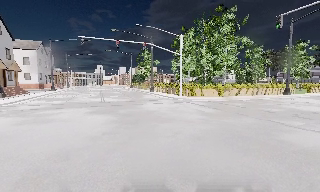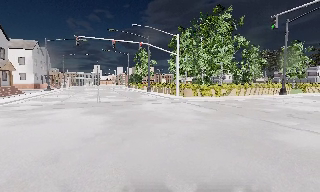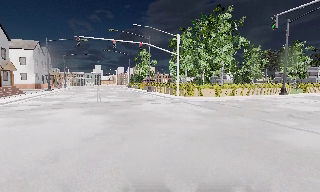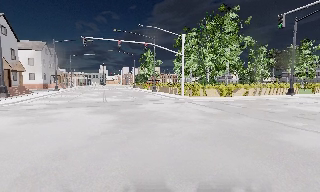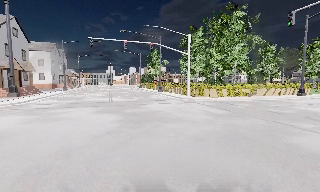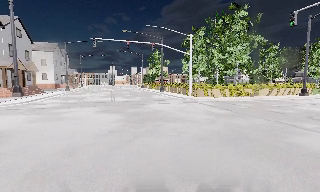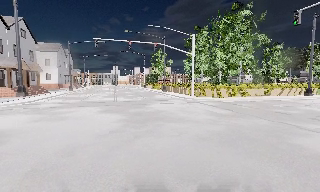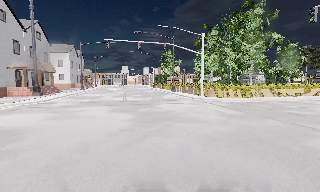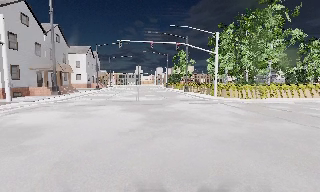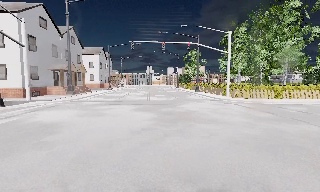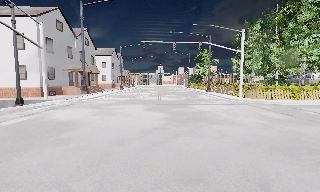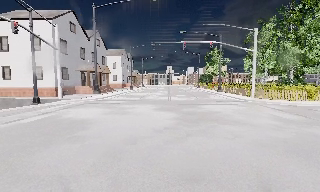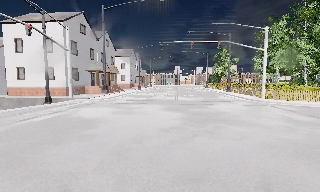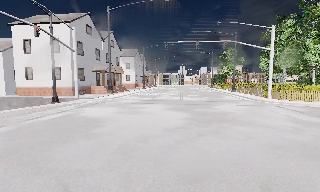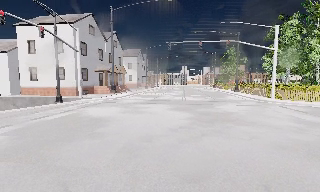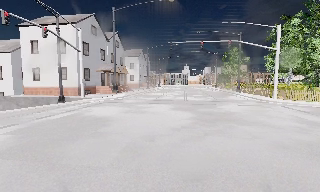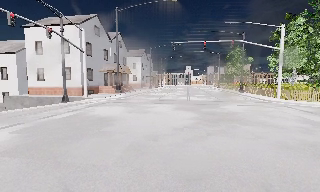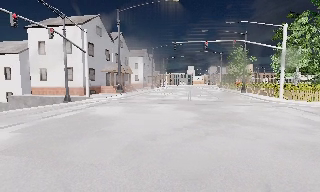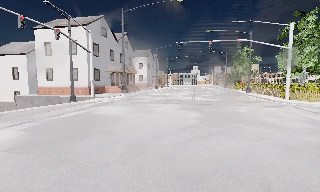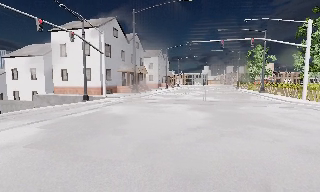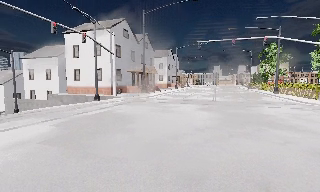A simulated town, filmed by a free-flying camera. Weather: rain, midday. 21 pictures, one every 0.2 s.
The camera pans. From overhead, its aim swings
counterclockwise.
The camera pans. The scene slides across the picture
to the right.
0.0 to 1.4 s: The camera shifts only a little, or ends up much as it began.
1.4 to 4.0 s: The camera swings to its left by about 30 degrees, and the scene slides to the right. It travels backward, about 0.5 m.
The film runs forward here.
